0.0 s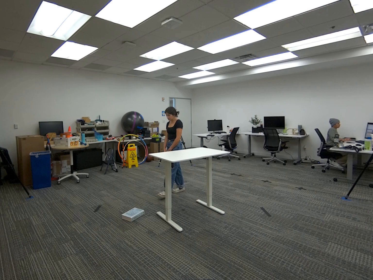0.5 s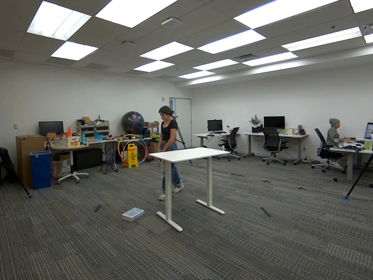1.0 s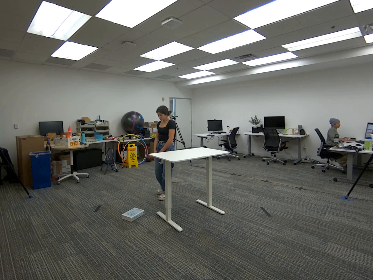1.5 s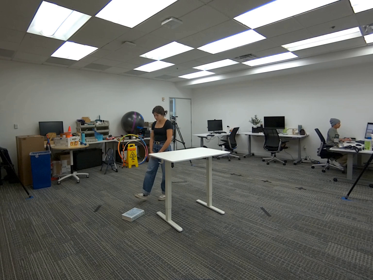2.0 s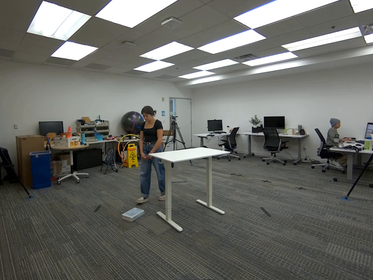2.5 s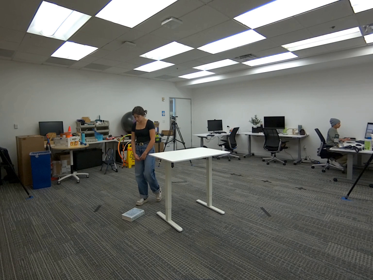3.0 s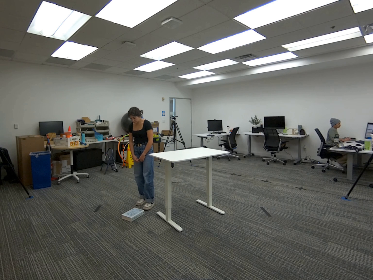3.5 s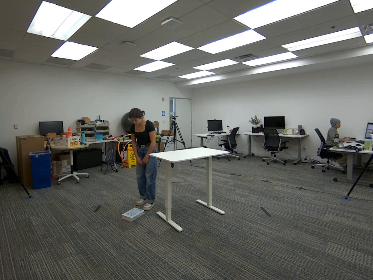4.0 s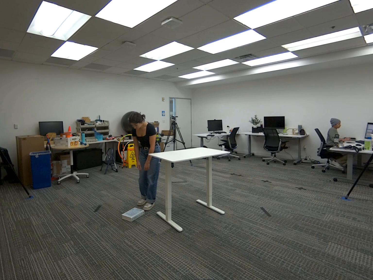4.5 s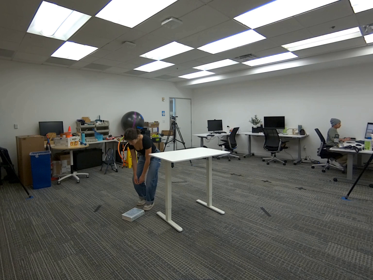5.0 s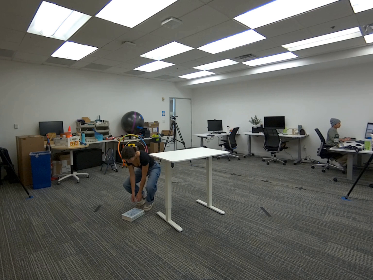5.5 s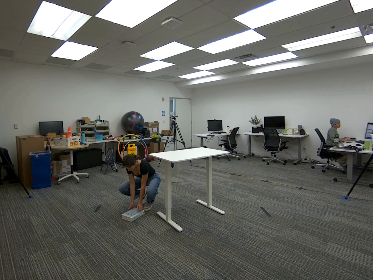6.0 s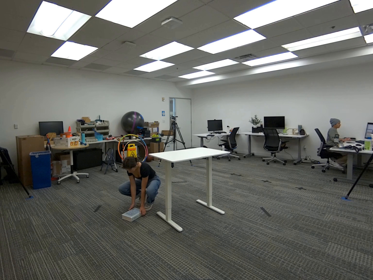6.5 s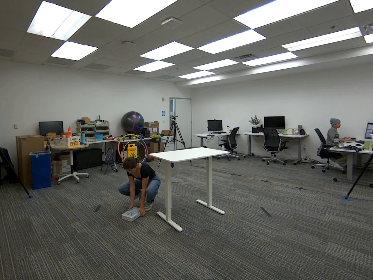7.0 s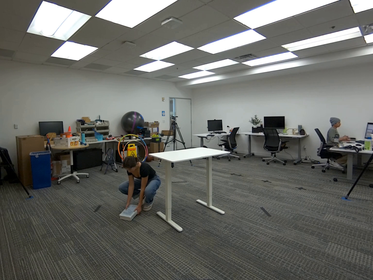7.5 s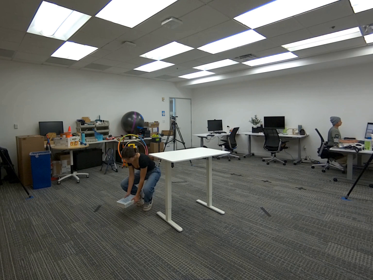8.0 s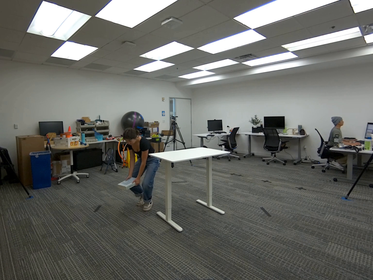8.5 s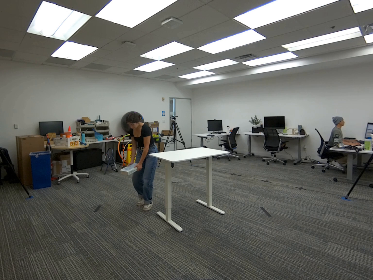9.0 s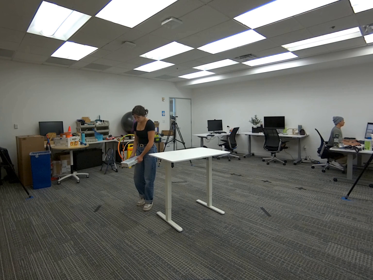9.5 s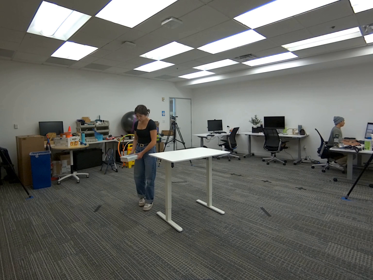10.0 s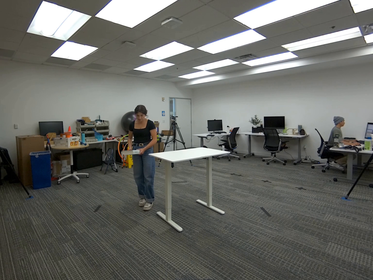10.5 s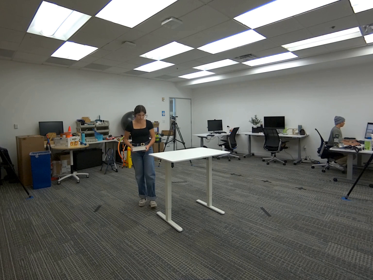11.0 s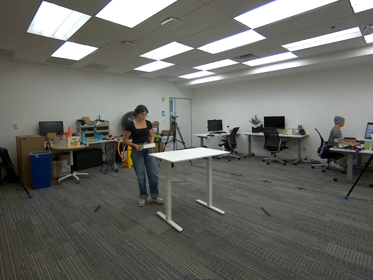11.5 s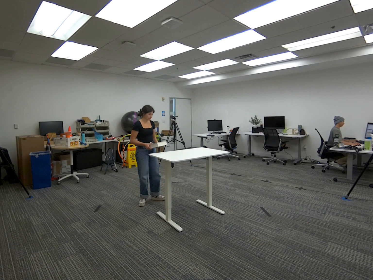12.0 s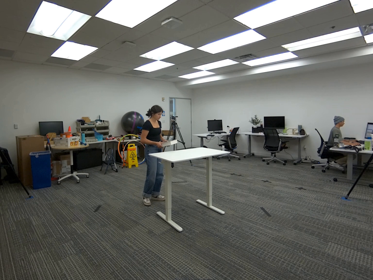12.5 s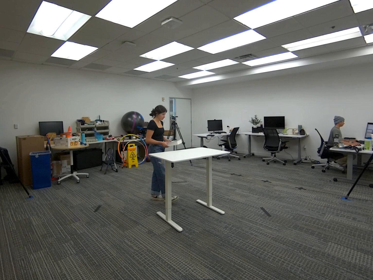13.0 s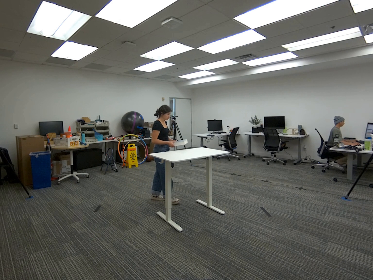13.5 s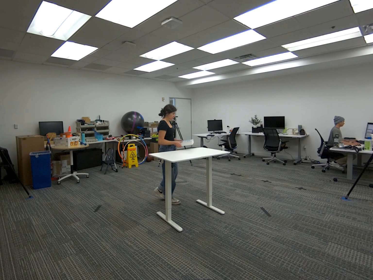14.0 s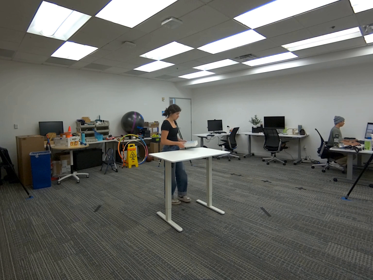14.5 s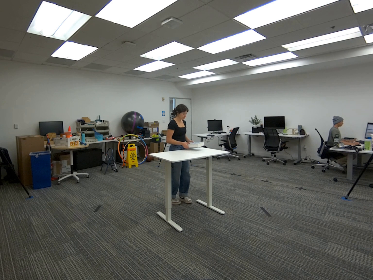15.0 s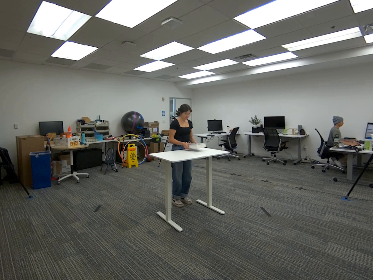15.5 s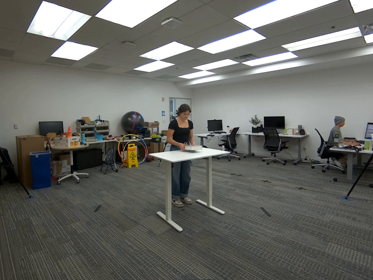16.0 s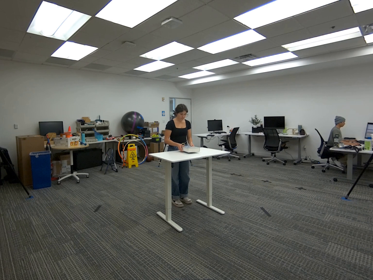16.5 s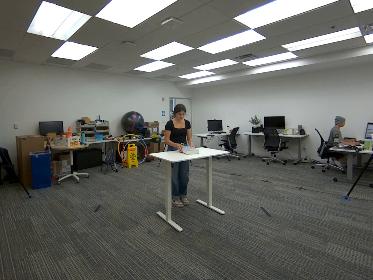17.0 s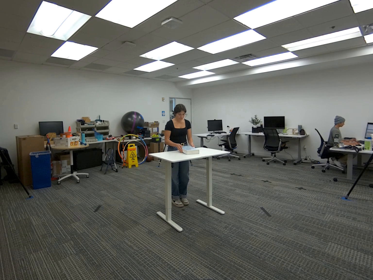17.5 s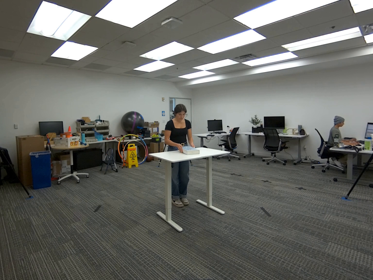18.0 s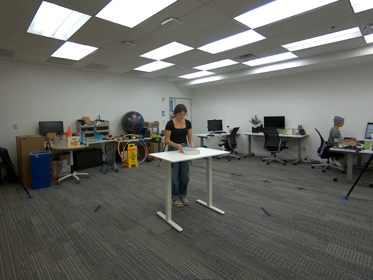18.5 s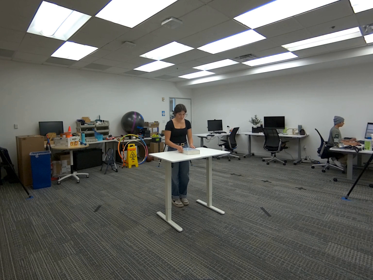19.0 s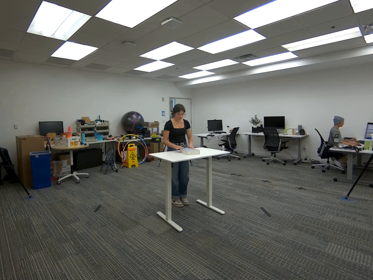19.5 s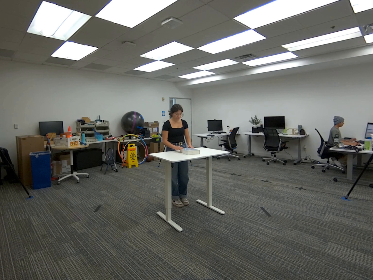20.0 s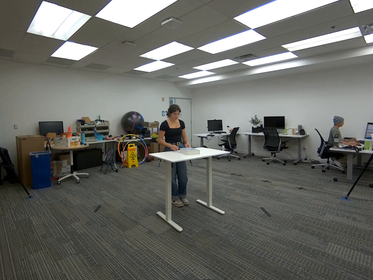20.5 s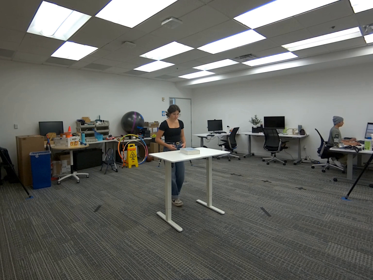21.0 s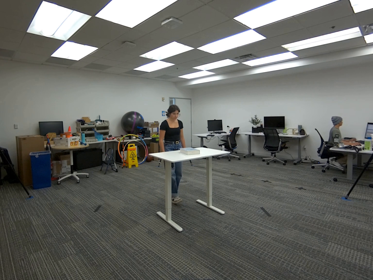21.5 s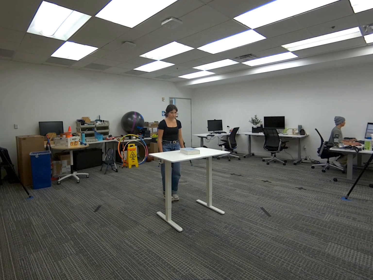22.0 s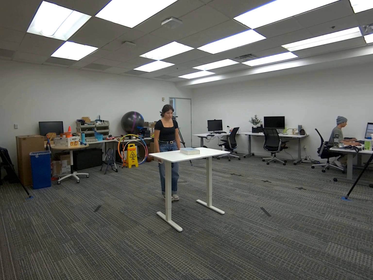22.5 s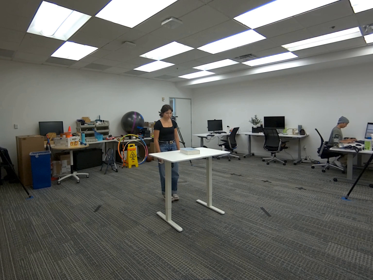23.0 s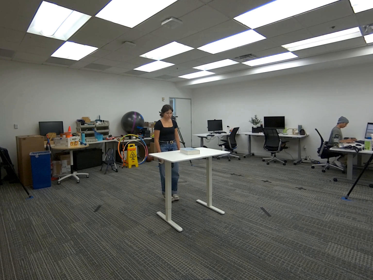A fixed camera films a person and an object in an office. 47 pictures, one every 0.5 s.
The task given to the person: Walk to the light blue book on the floor, pick it up with both hands and place the light blue book on top of the white desk.
